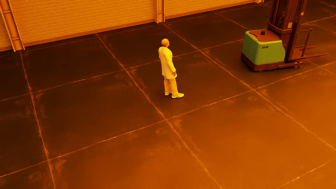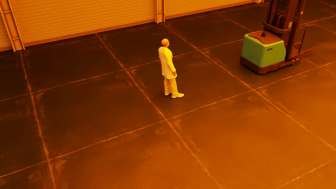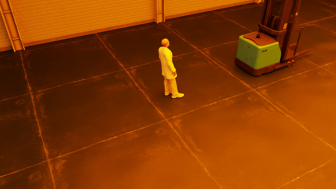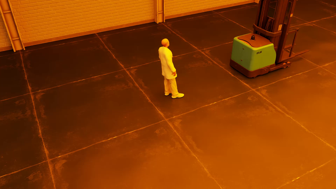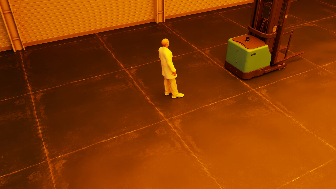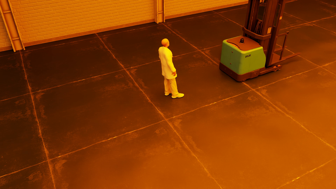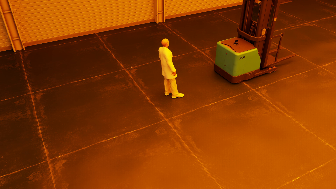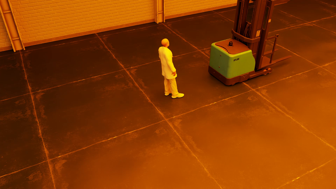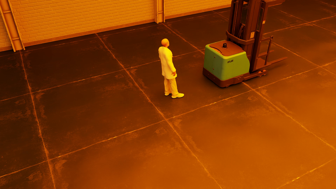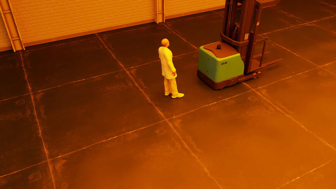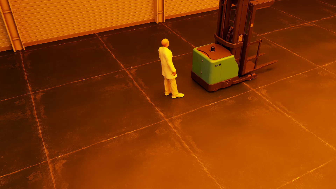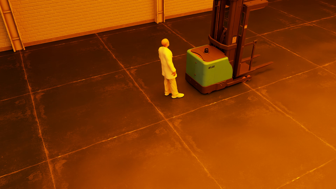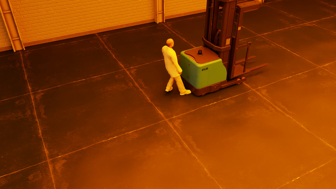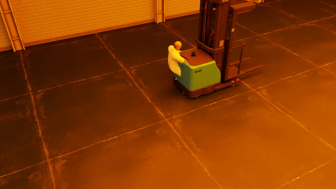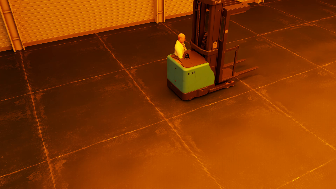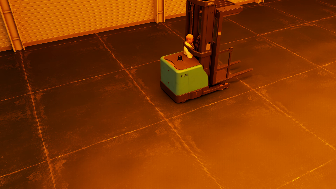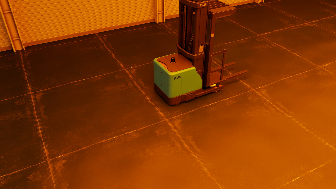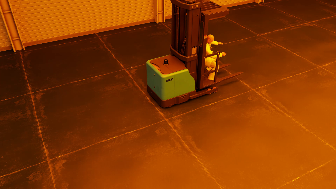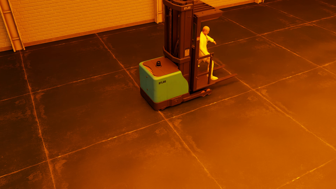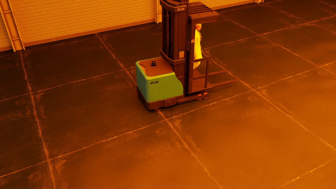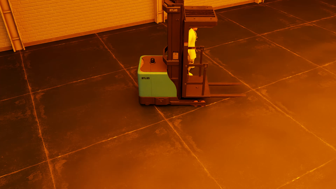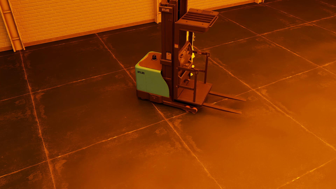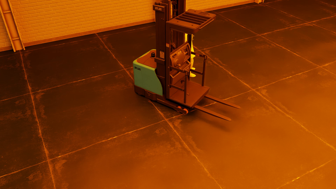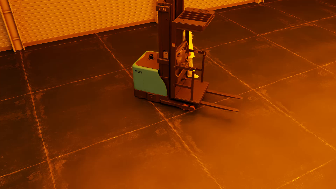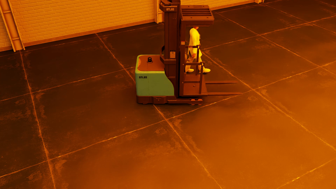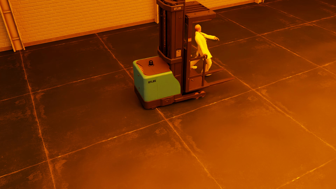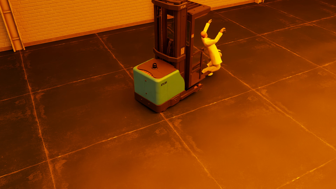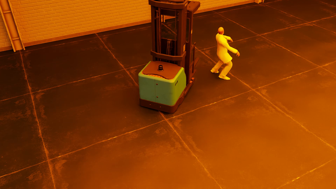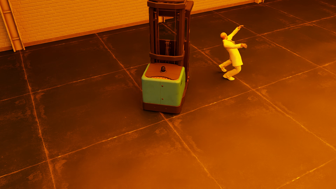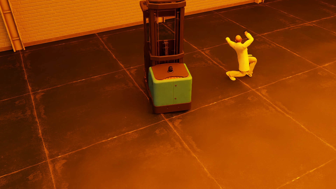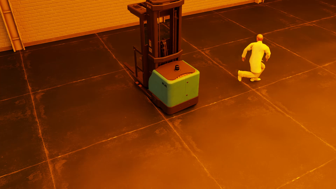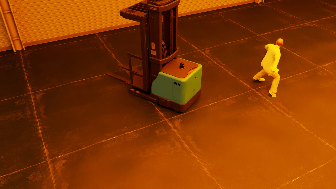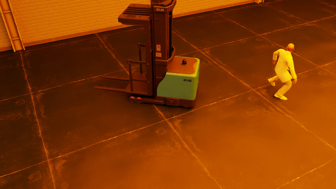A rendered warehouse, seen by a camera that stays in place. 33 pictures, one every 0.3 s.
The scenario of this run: Near miss between a forklift and a person.
